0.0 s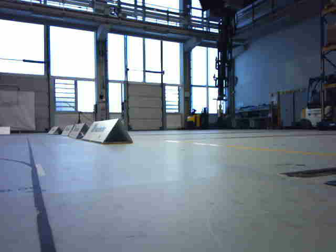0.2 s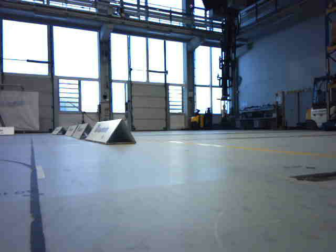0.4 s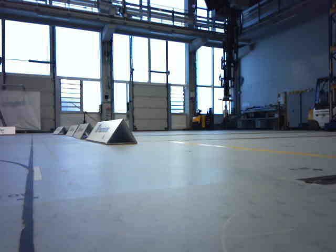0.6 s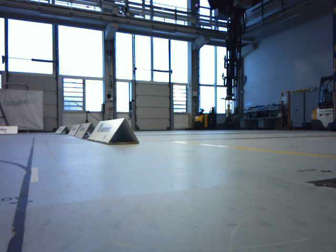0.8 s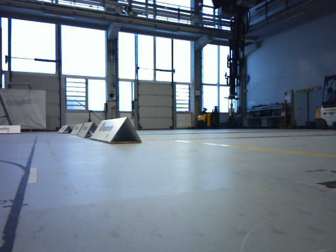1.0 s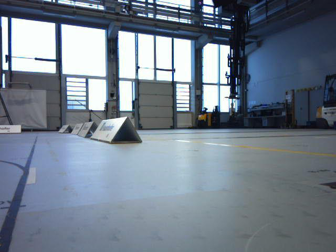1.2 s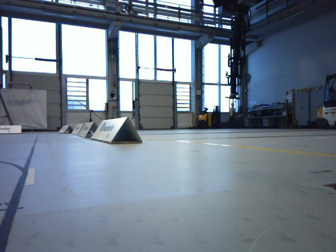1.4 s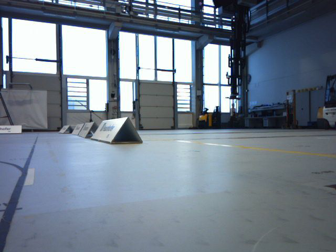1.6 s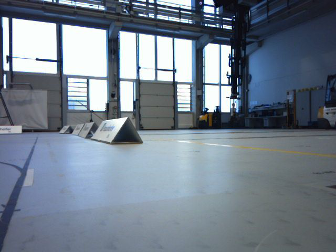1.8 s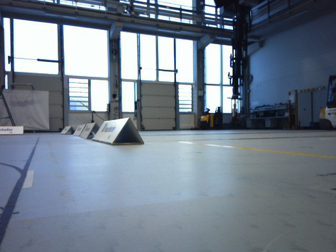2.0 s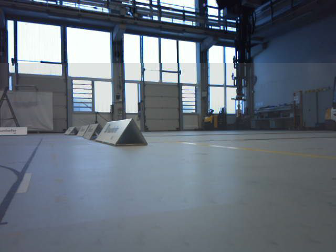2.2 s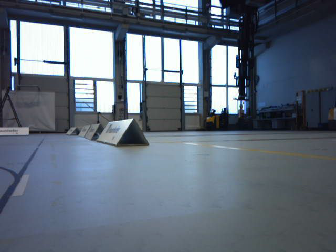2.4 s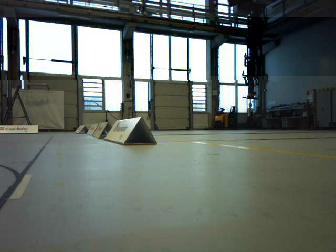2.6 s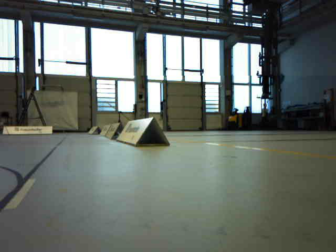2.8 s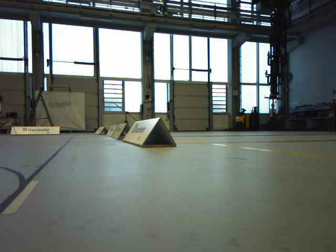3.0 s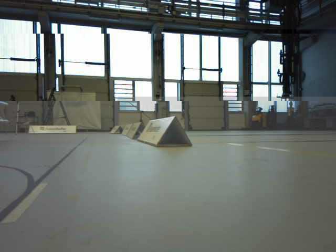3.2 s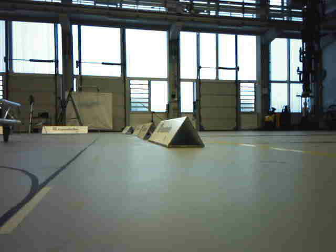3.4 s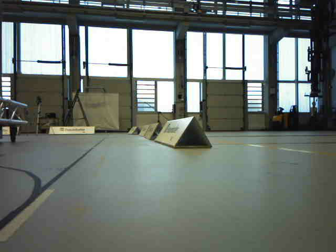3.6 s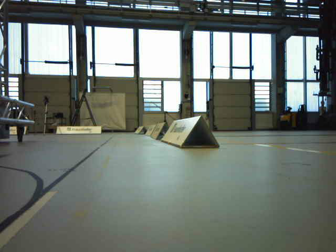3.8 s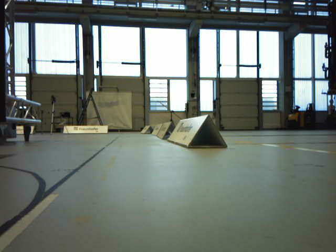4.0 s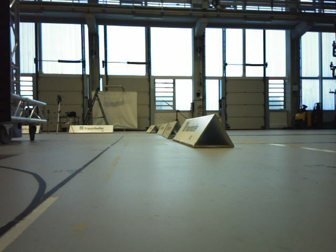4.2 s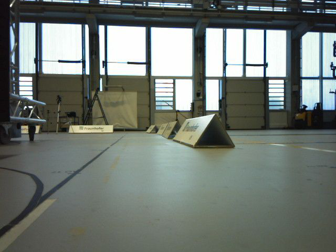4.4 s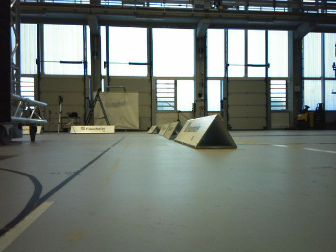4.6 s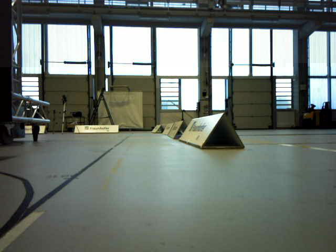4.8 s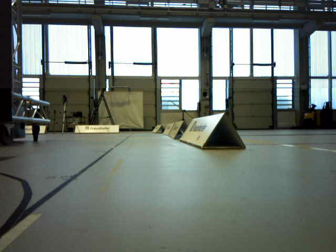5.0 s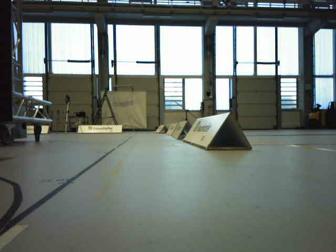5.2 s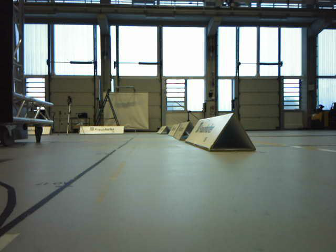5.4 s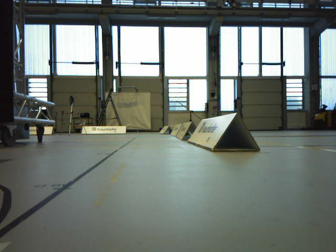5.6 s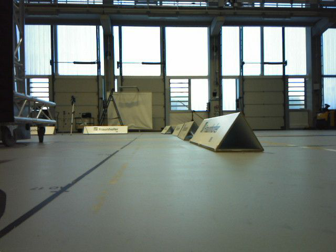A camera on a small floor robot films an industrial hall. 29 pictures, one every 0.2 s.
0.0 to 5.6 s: The scene slides to the right, as the camera pans about 20 degrees to its left. It travels forward, about 1.2 m, so what stands in front looms larger.
The film runs forward here.
